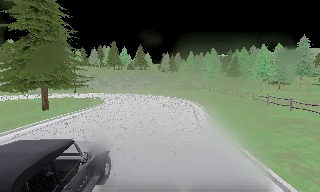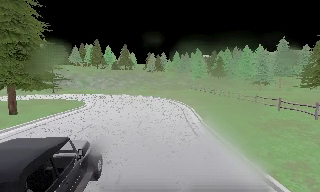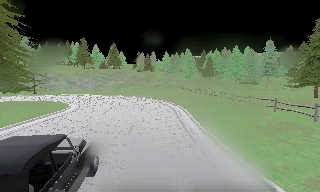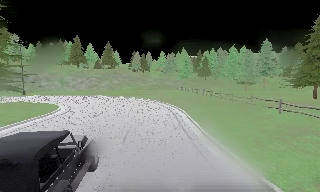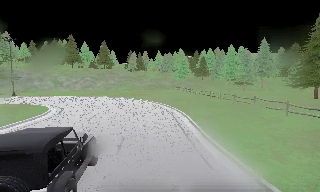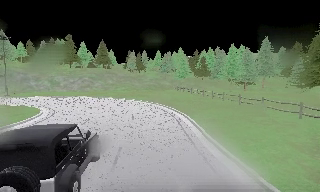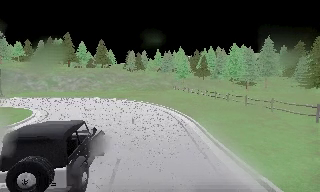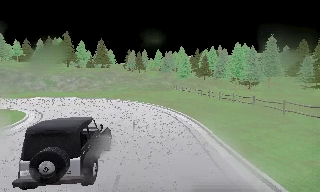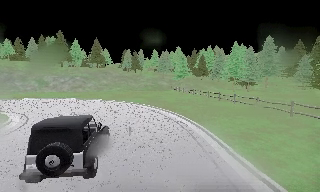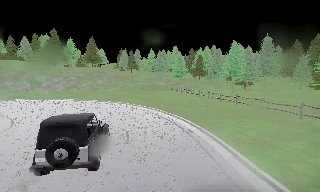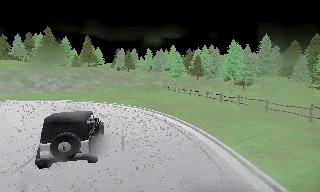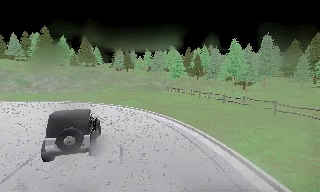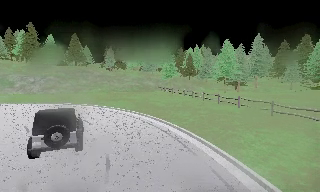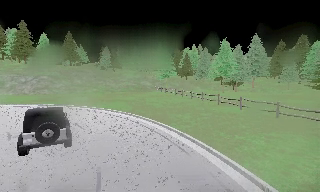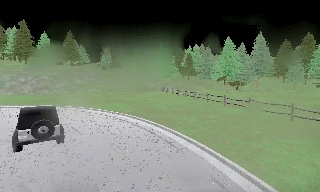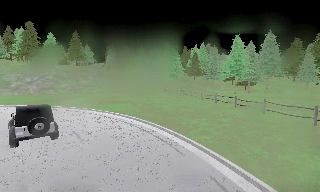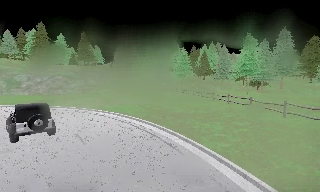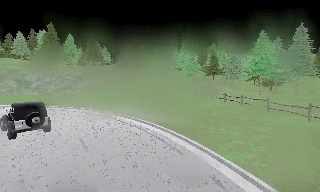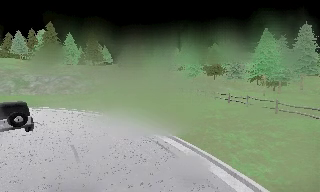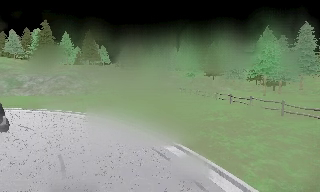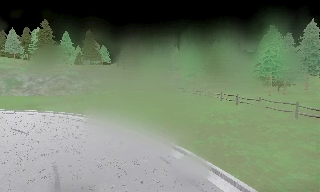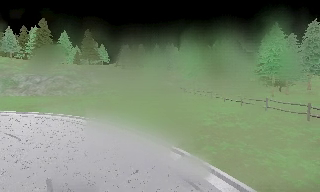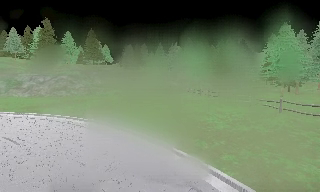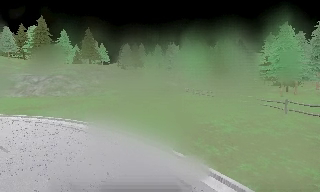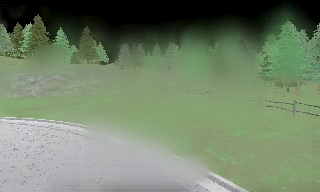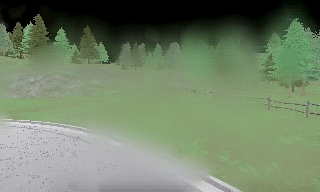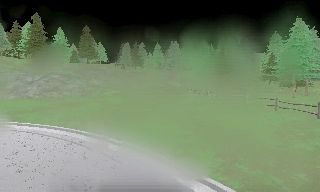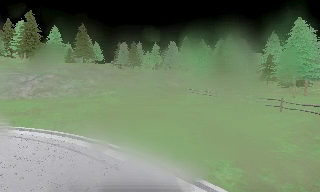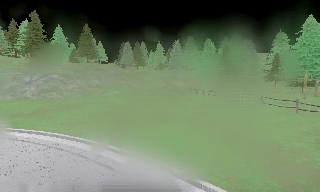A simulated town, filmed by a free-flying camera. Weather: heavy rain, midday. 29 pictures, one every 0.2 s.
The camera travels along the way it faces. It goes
forward.
0.0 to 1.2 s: The camera pans to its right, which is clockwise from overhead, by about 10 degrees. It travels forward, about 7 m, so what stands in front looms larger.
1.2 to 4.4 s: The camera travels forward, about 16 m, so what stands in front looms larger.
4.4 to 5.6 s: The camera travels forward and to its left, about 5 m, so what stands in front looms larger.
The film runs forward here.
